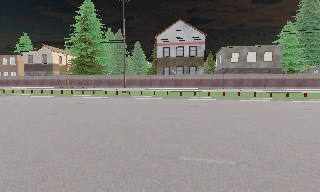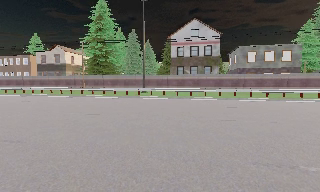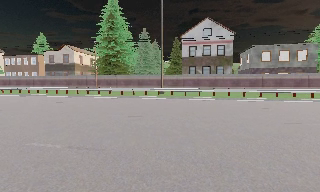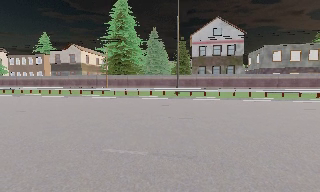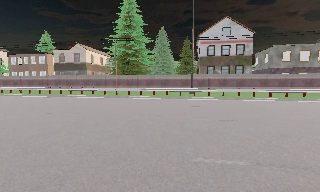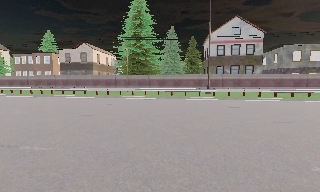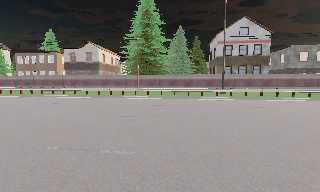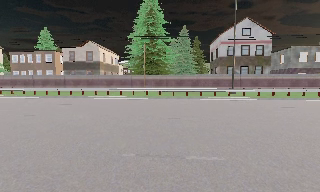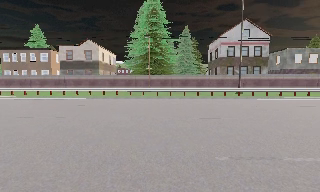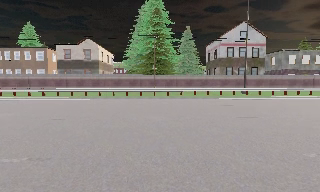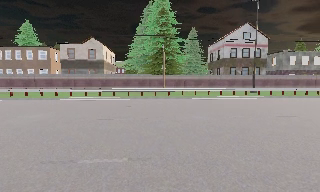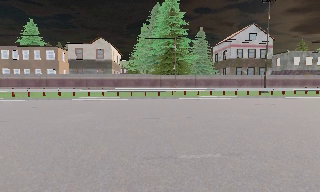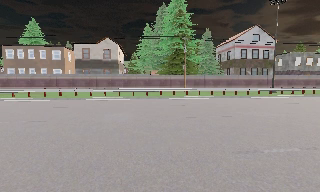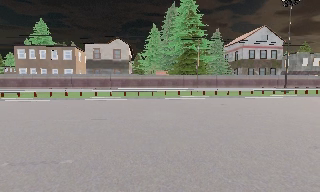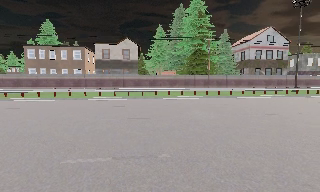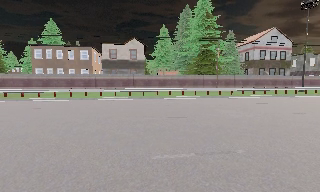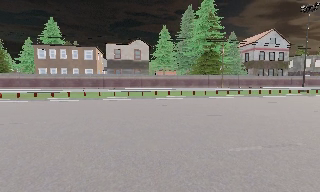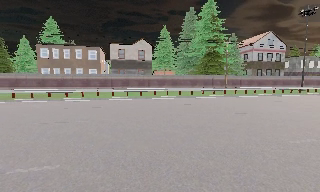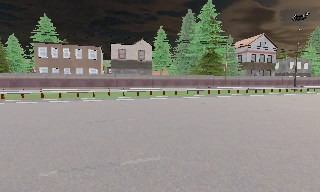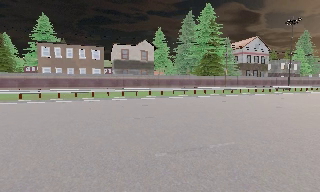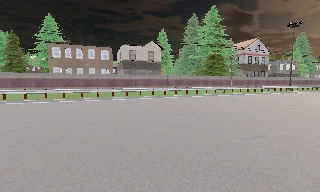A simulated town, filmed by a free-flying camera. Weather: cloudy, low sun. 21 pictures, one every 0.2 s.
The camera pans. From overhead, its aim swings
clockwise.
0.0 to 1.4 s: The camera travels to its left, about 14 m, so close, fixed things drift to the right.
1.4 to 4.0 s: The camera pans to its right, which is clockwise from overhead, by about 25 degrees. It travels to its left, about 25 m, so close, fixed things drift to the right.
The film runs forward here.
